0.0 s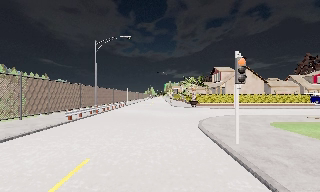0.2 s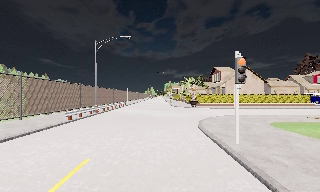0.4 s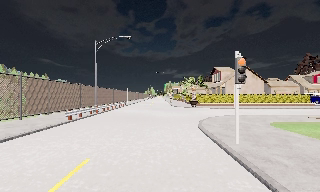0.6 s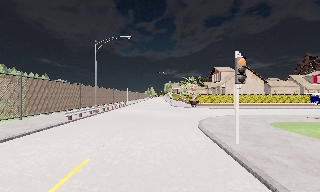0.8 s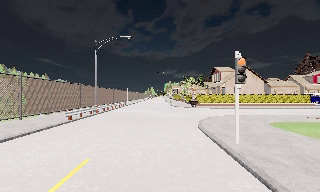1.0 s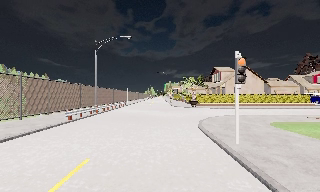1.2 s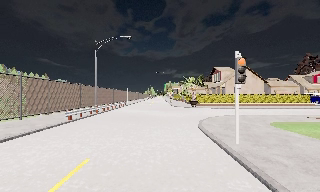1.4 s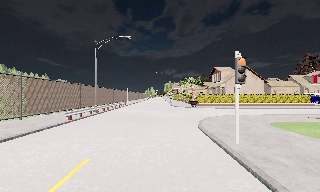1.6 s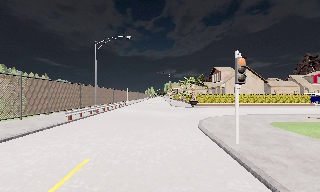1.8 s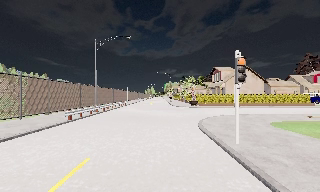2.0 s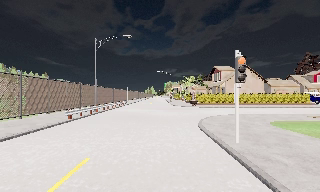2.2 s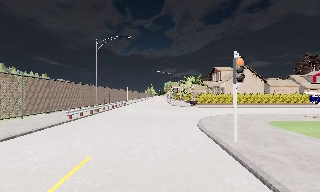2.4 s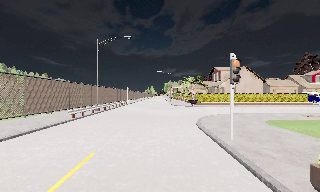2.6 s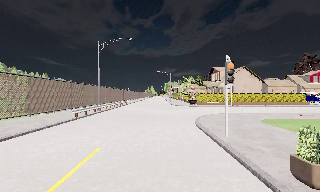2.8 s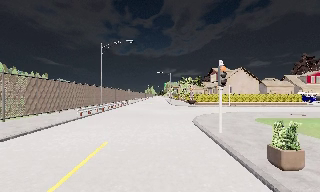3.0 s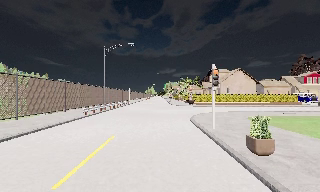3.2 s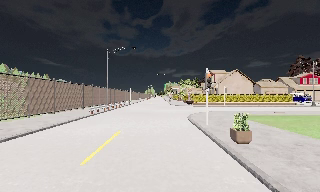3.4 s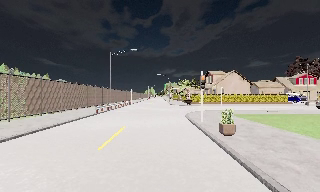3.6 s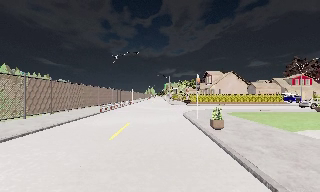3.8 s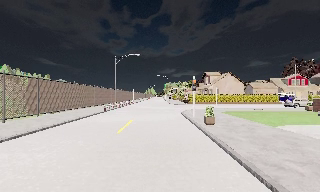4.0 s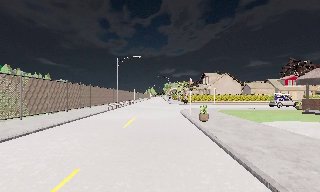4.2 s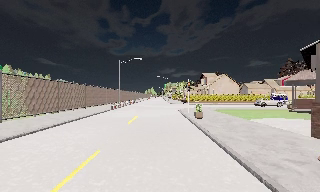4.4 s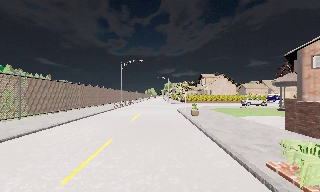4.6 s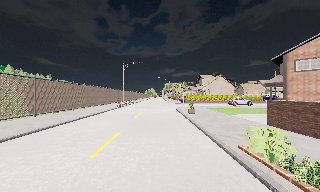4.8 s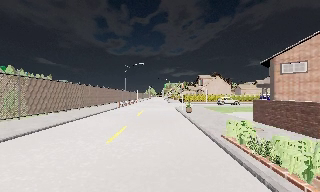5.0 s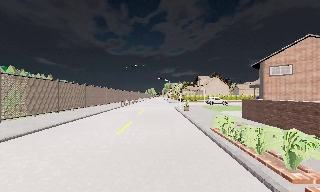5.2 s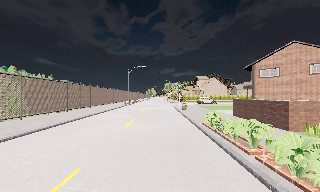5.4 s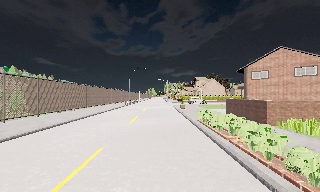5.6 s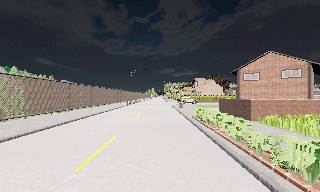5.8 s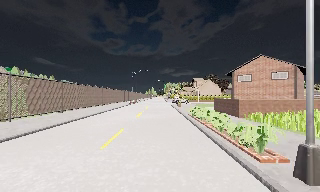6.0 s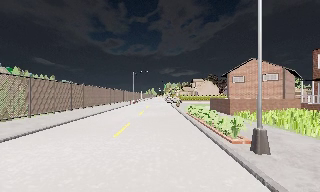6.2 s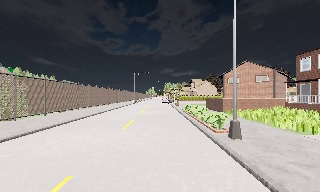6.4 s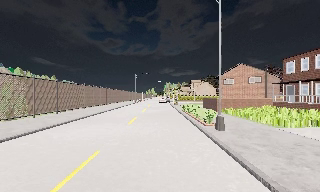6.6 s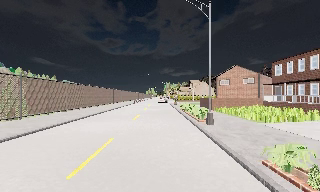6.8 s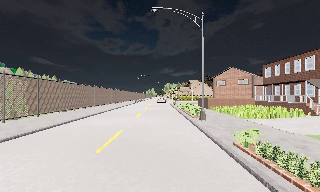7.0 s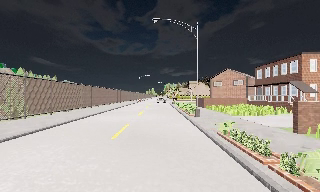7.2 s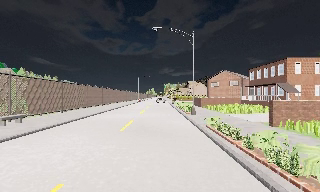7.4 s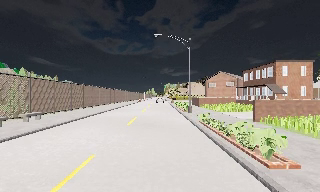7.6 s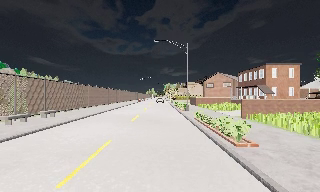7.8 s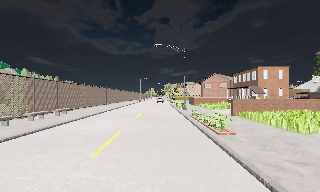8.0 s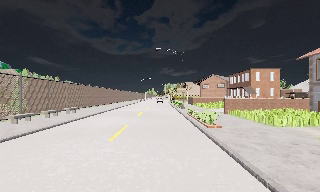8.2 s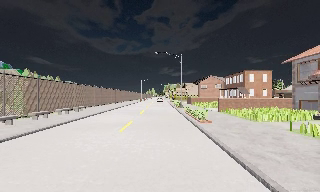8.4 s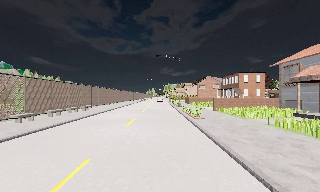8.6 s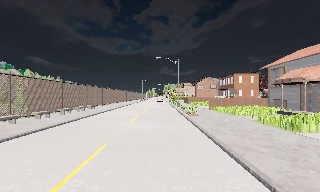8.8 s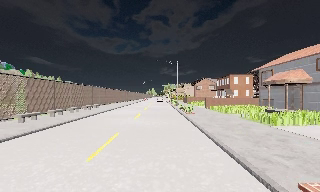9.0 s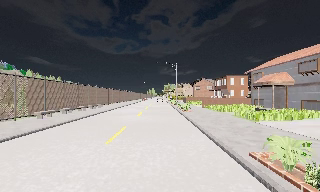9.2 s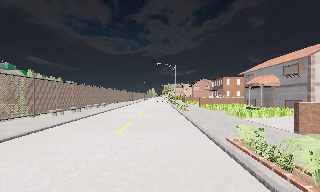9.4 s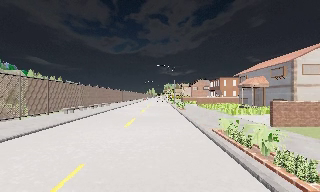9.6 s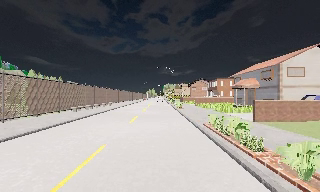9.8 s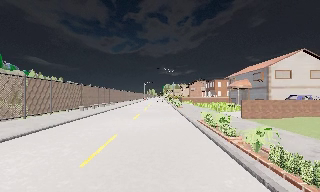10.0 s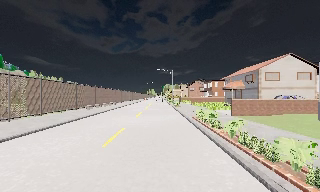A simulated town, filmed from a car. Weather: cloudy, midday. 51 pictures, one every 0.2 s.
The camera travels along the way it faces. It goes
backward.
0.0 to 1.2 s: The camera keeps its place and its aim.
1.2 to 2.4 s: The camera shifts only a little, or ends up much as it began.
2.4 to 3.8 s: The camera travels backward, about 7 m, so what stands in front gets smaller. It gains speed.
3.8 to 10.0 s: The camera travels backward, about 45 m, so what stands in front gets smaller.
The film runs backward here.
